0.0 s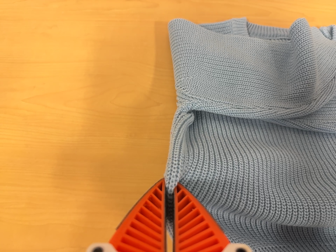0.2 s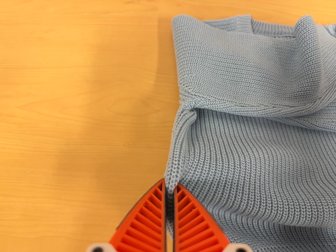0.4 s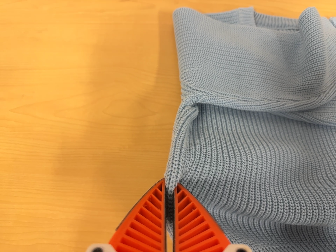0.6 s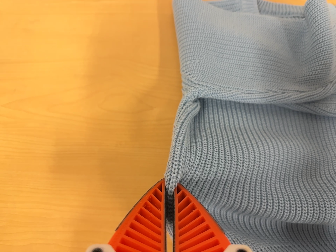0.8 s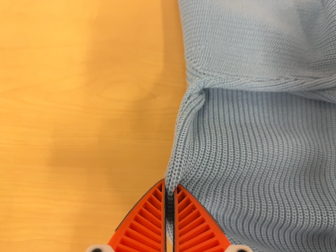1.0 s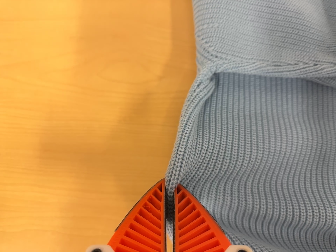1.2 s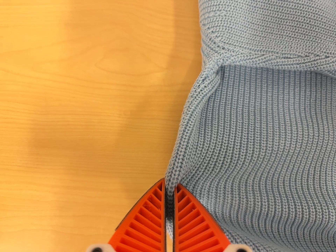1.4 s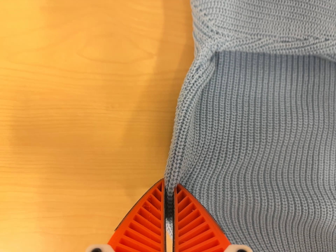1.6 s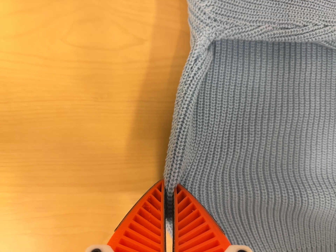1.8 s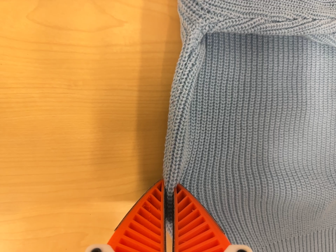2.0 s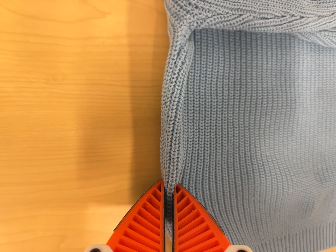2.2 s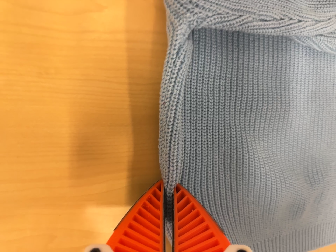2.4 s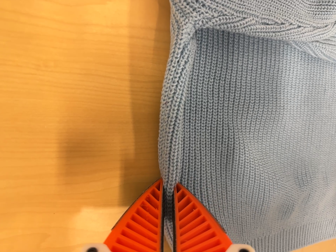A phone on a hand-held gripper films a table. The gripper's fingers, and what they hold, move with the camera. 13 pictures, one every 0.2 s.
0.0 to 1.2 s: The camera travels forward and toward the top of its view, about 9 cm, so what stands in front looms larger. Its aim tips toward the bottom of its view by about 15 degrees, and the scene shifts upward.
1.2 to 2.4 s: The camera swings to its right by about 25 degrees, and the scene slides to the left. It travels to its left and forward, about 7 cm. Its aim tips toward the bottom of its view by about 15 degrees, and the scene shifts upward.
The film runs backward here.
